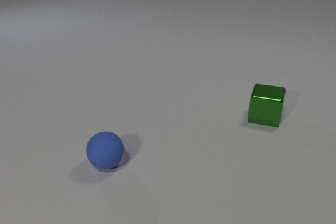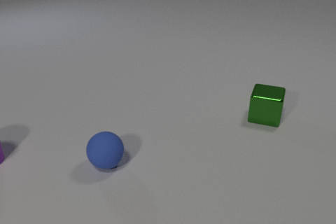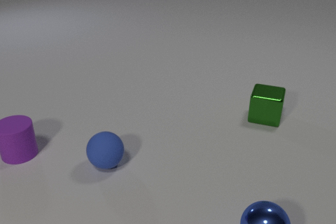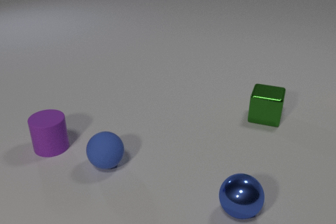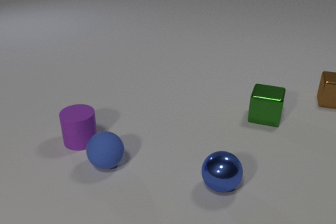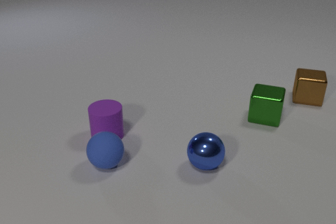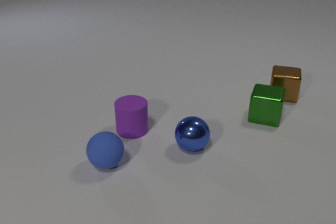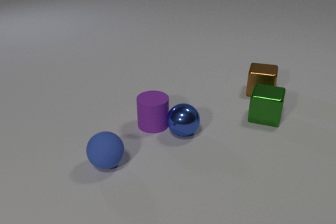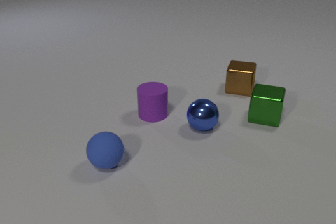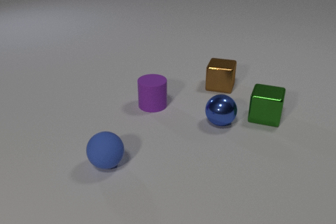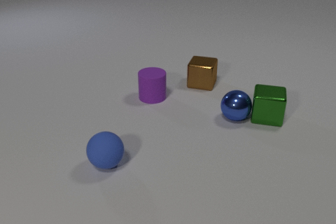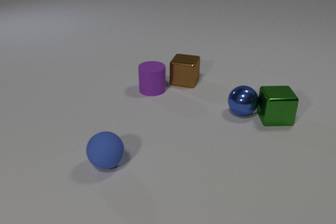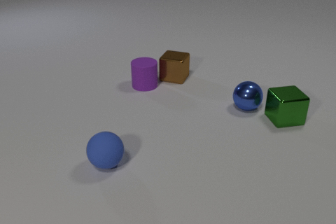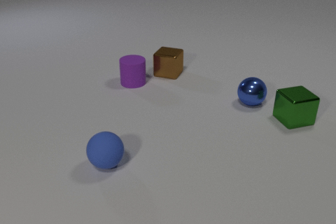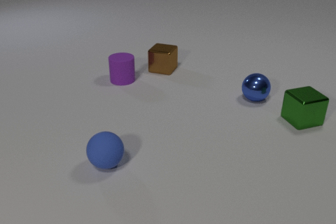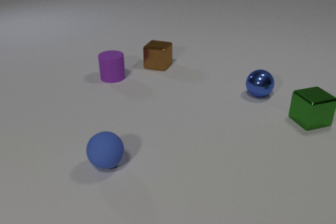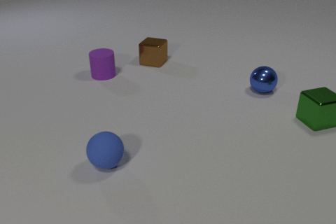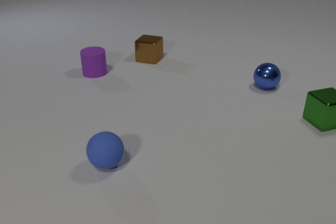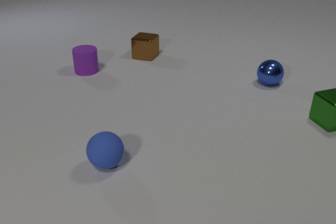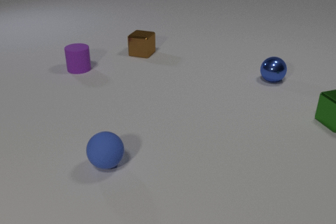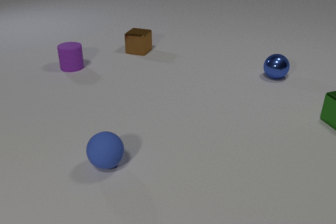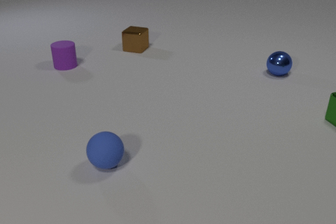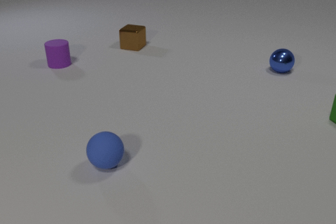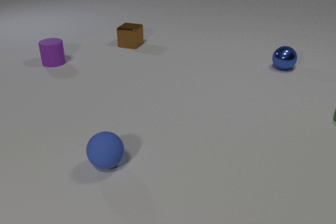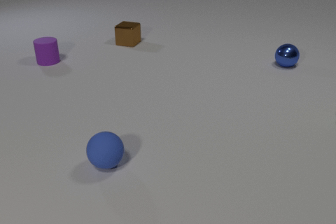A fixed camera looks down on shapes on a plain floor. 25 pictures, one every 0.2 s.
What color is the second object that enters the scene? blue.
What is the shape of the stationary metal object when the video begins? cube.
How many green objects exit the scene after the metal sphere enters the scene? 1.
0.0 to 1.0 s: The blue metal sphere comes in at the bottom edge, rolls away from the camera and to the left. The purple rubber cylinder comes in at the left edge, slides to the right. The brown metal cube comes in at the right edge, slides to the left.
1.0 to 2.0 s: The blue metal sphere rolls away from the camera. The purple rubber cylinder slides away from the camera and to the right. The brown metal cube slides to the left. The blue metal sphere and the purple rubber cylinder collide. The blue metal sphere and the green metal cube collide.
2.0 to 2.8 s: The blue metal sphere rolls away from the camera and to the right. The purple rubber cylinder slides away from the camera and to the left. The brown metal cube slides to the left and away from the camera. The green metal cube slides to the right, spins counterclockwise seen from above by about 30 degrees, its near face sliding to the right. The purple rubber cylinder and the brown metal cube collide.
2.8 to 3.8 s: The blue metal sphere rolls away from the camera. The purple rubber cylinder slides to the left and away from the camera. The brown metal cube slides away from the camera and to the left. The green metal cube slides to the right.
3.8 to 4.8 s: The blue metal sphere rolls away from the camera. The purple rubber cylinder slides to the left and away from the camera. The brown metal cube slides away from the camera and to the left. The green metal cube slides to the right, leaves at the right edge.
